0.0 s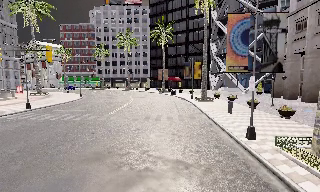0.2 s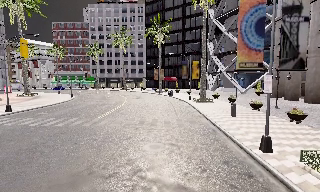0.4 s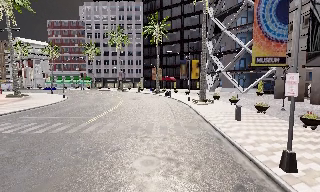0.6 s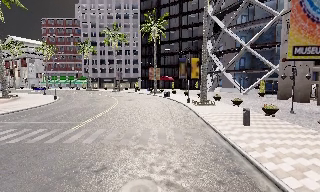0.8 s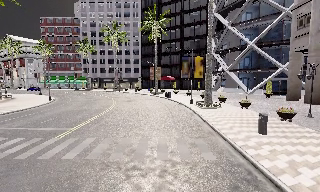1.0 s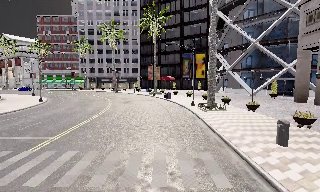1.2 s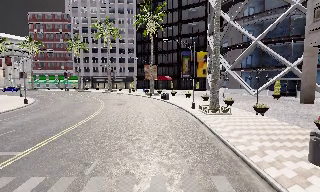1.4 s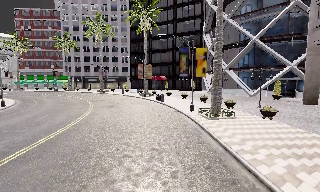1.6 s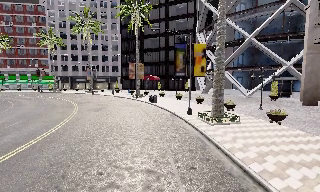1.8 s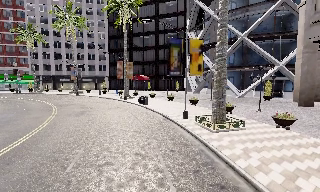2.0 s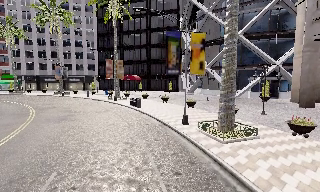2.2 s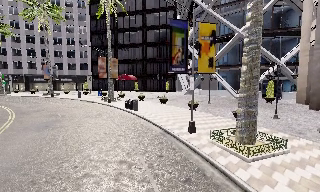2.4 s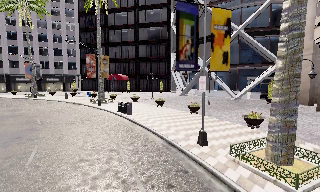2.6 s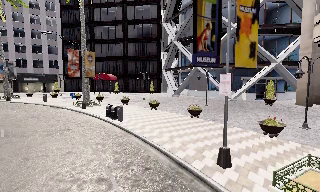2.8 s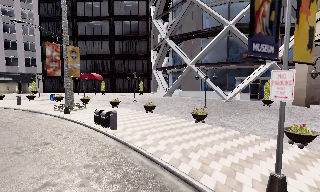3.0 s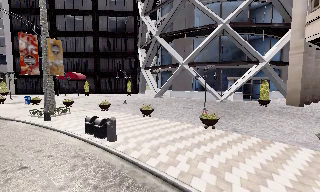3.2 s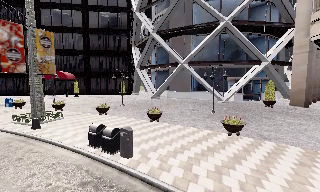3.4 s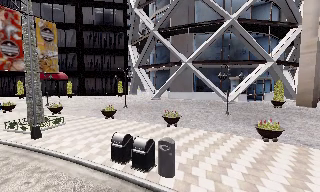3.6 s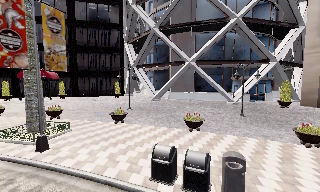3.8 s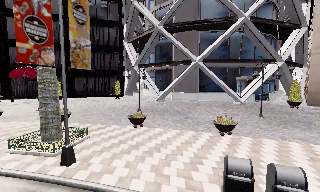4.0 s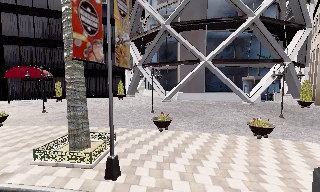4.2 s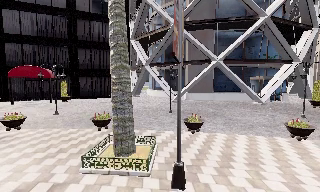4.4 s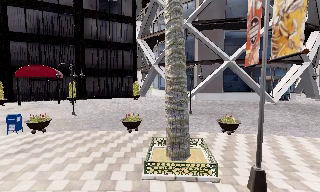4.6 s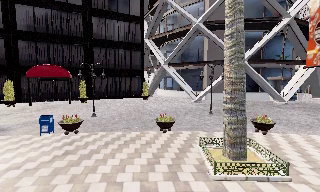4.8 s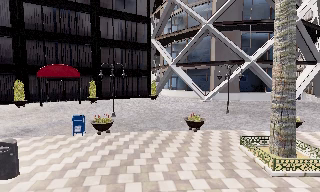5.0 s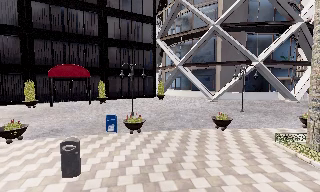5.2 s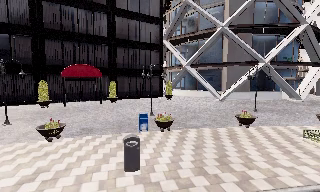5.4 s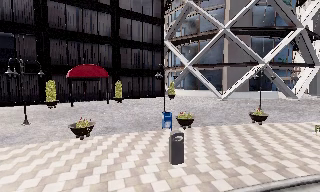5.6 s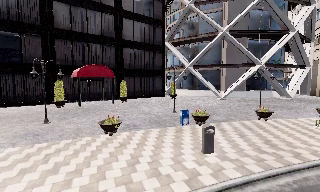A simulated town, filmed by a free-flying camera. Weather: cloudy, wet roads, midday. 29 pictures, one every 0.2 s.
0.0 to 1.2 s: The camera travels forward, about 10 m, so what stands in front looms larger.
1.2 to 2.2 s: The camera pans to its right, which is clockwise from overhead, by about 15 degrees. It travels forward, about 10 m, so what stands in front looms larger.
2.2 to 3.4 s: The camera pans to its right, which is clockwise from overhead, by about 25 degrees. It travels forward and to its left, about 13 m, so what stands in front looms larger.
3.4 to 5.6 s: The camera pans to its right, which is clockwise from overhead, by about 25 degrees. It travels to its left, about 25 m, so close, fixed things drift to the right.
The film runs forward here.
